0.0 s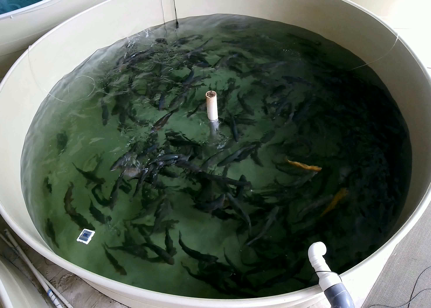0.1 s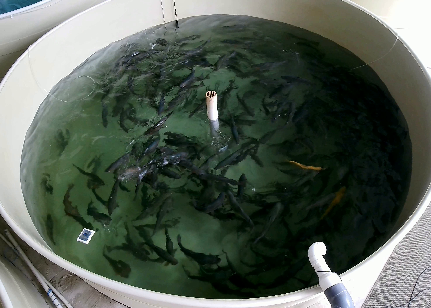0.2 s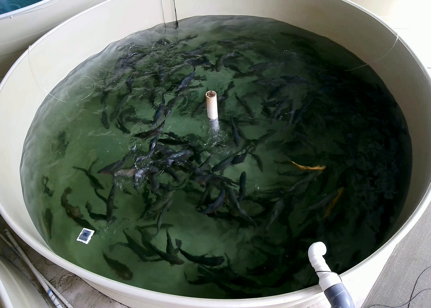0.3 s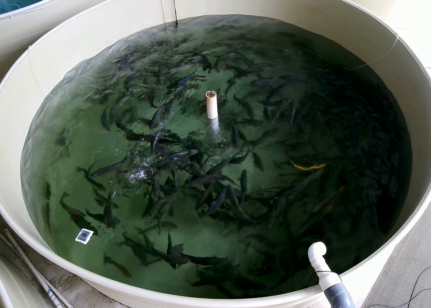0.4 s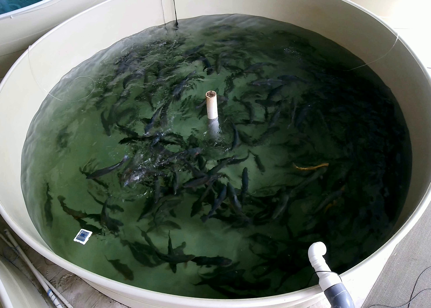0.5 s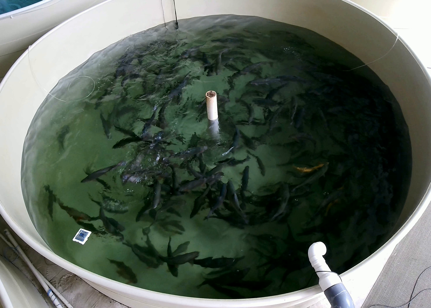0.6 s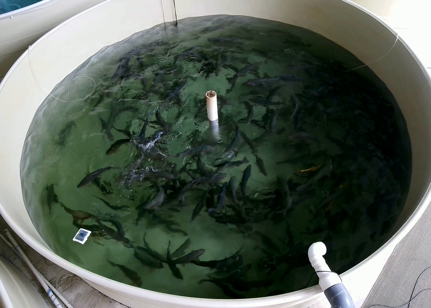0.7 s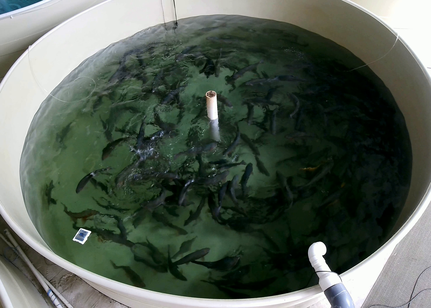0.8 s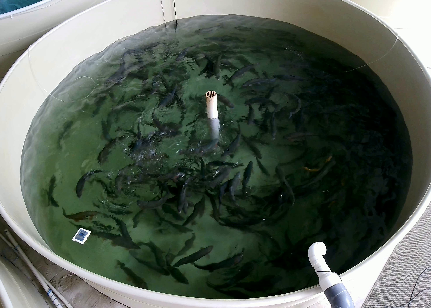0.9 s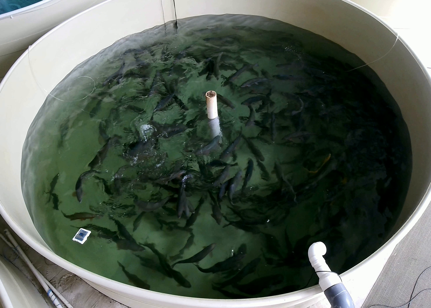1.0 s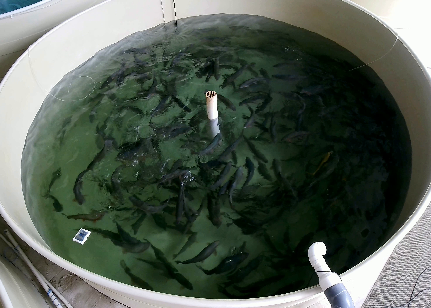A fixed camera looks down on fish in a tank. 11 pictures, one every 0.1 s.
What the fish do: Foraging.
